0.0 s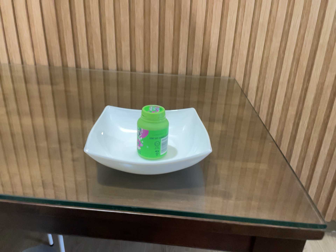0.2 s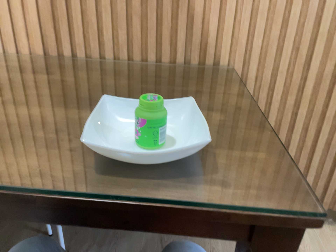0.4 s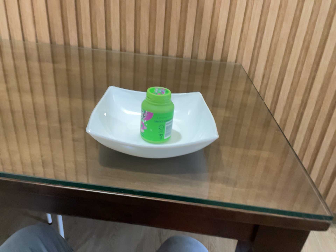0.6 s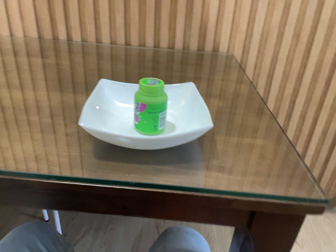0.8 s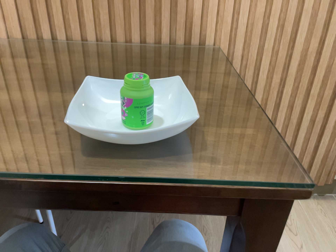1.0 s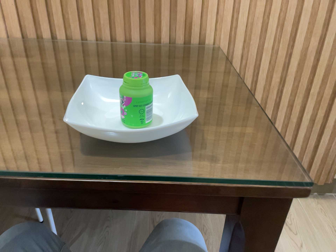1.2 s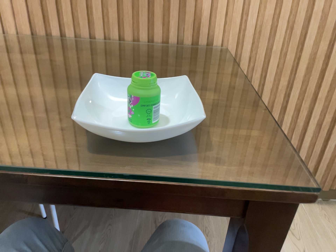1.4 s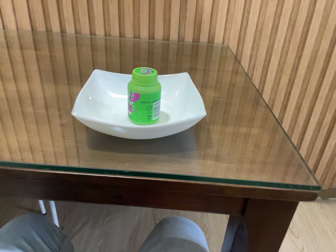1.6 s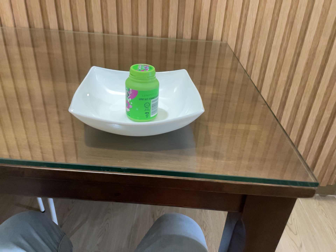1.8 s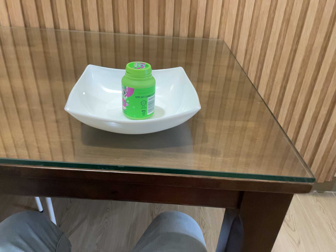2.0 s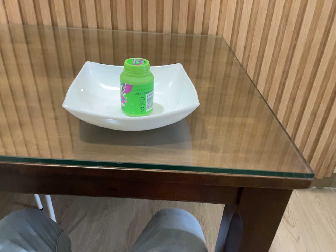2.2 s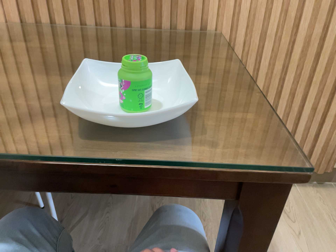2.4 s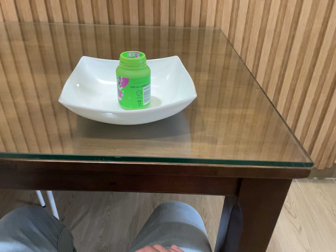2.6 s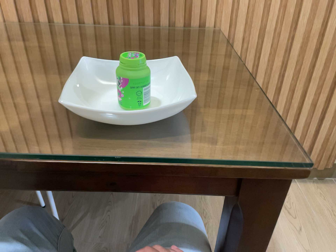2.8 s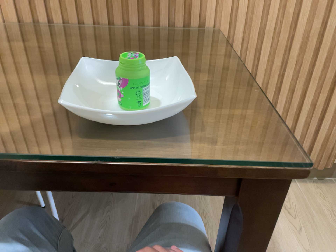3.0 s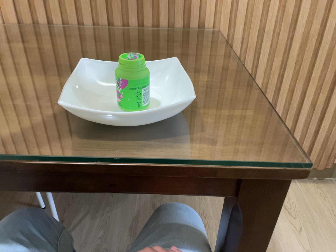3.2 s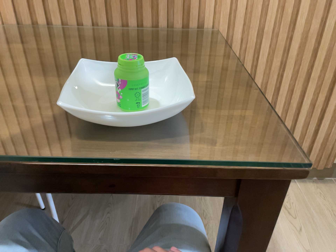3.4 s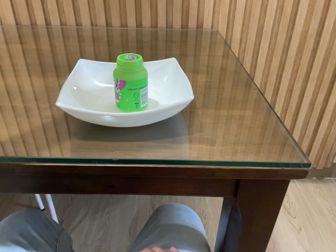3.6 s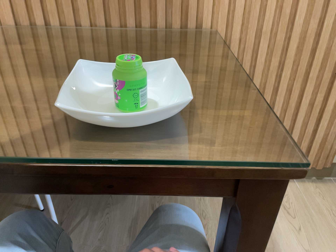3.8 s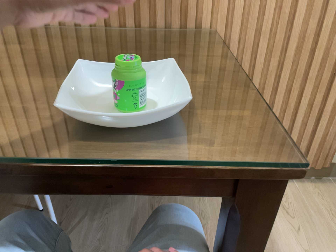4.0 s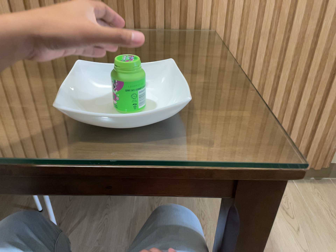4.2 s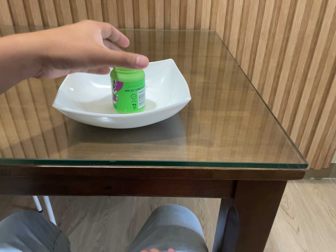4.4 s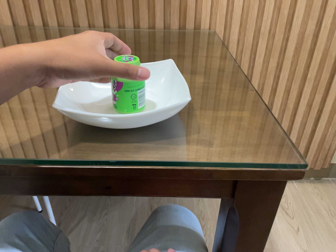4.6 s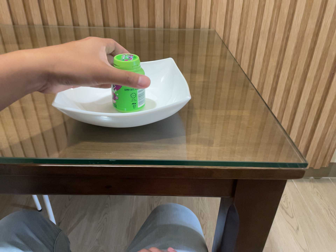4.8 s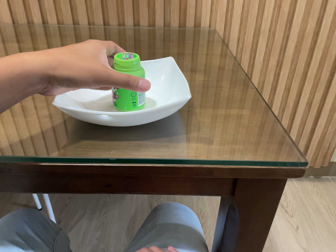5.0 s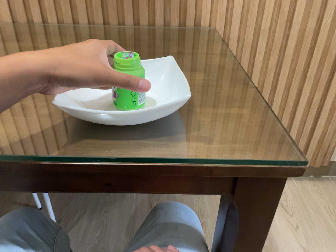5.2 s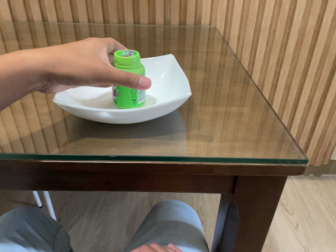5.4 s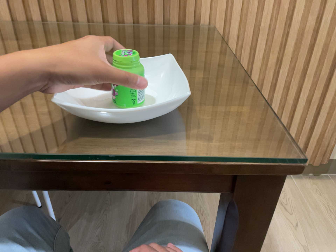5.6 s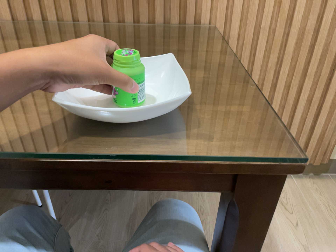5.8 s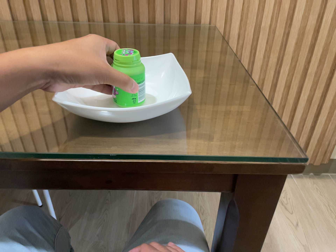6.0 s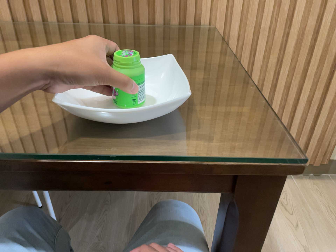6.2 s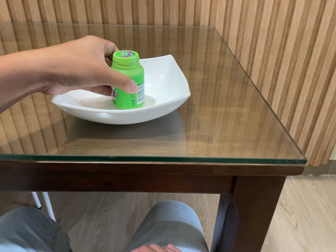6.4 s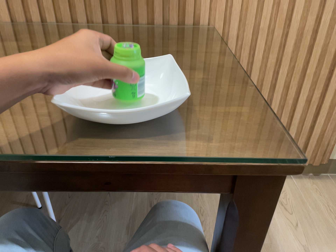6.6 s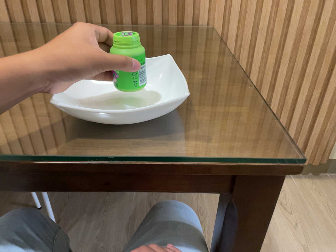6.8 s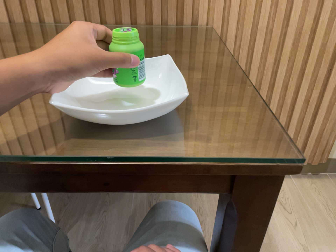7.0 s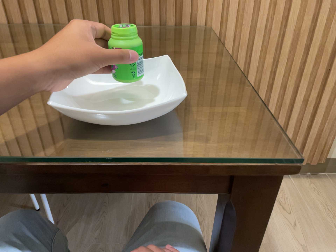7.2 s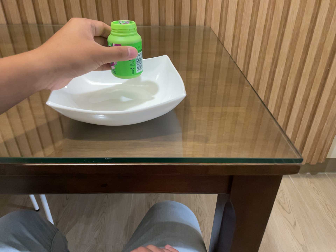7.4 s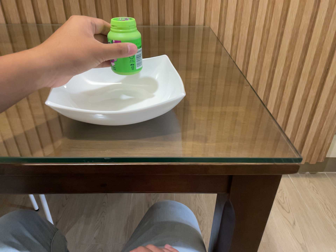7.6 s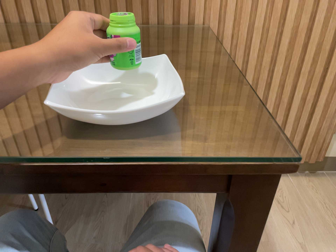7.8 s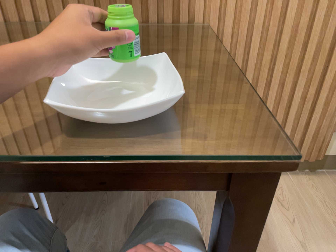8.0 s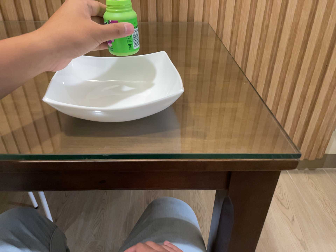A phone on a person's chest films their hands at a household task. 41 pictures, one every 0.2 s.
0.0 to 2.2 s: The camera's aim tips toward the bottom of its view by about 10 degrees, and the scene shifts upward.
2.2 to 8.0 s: The camera shifts only a little, or ends up much as it began.
The film runs backward here.
